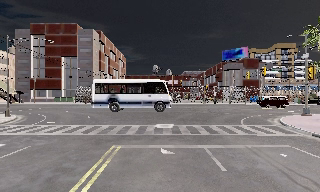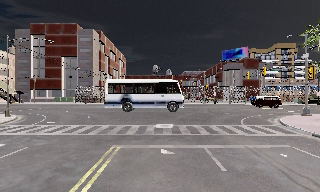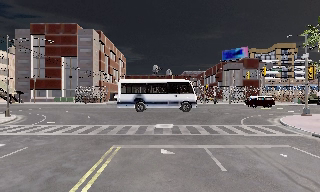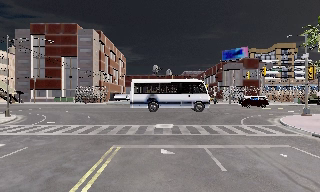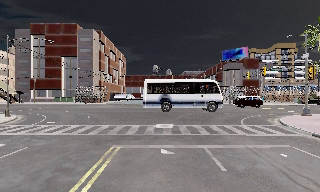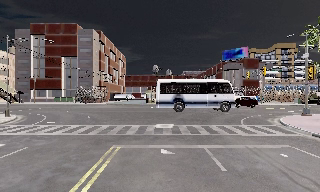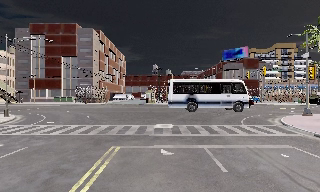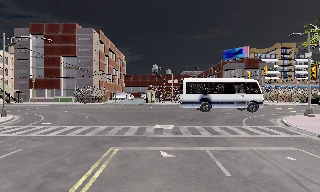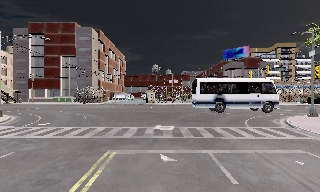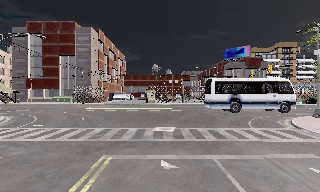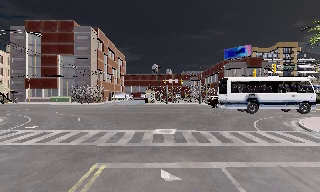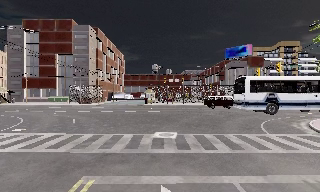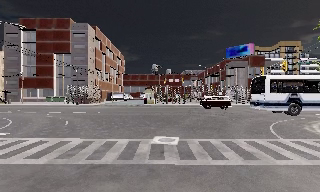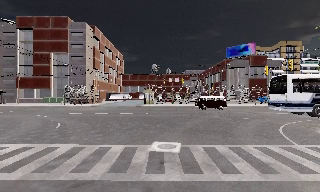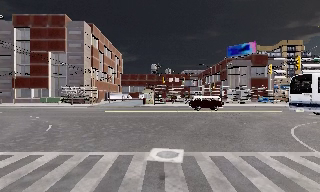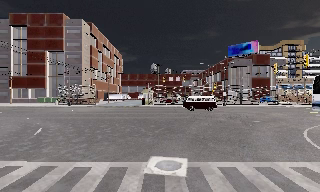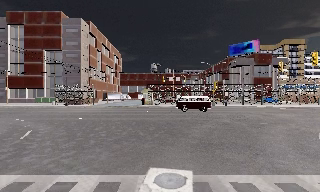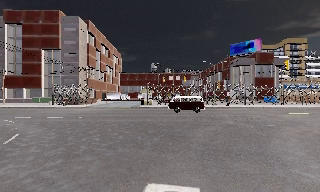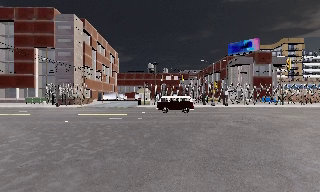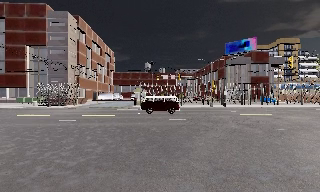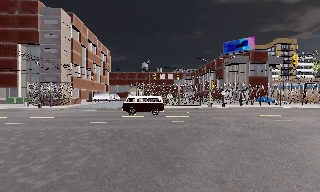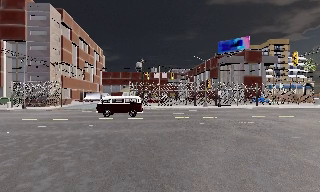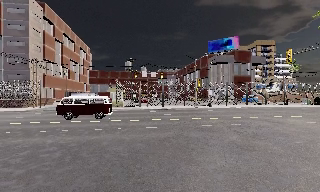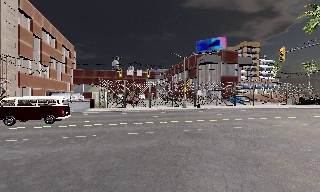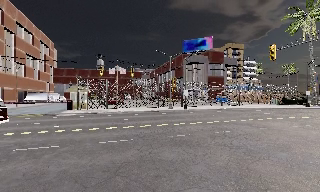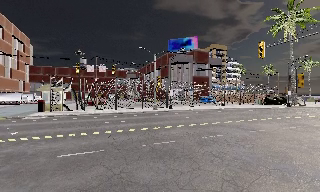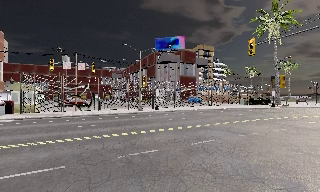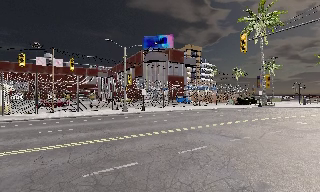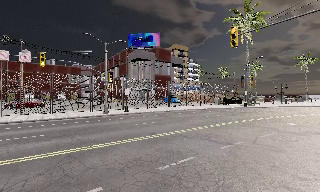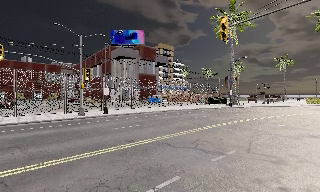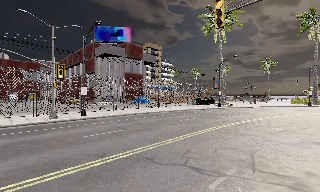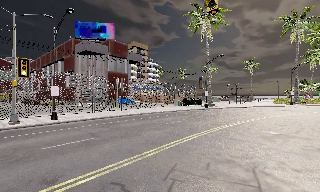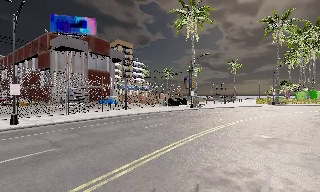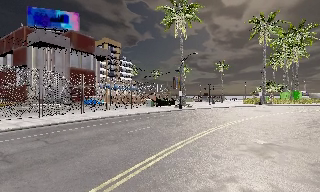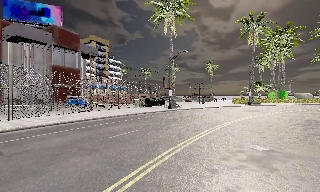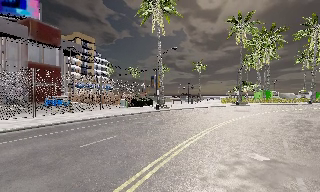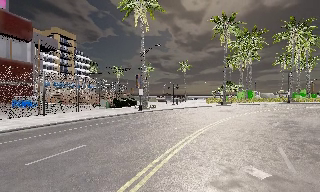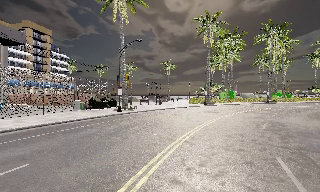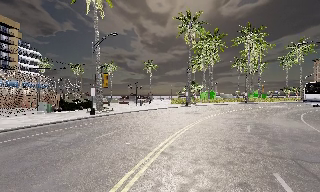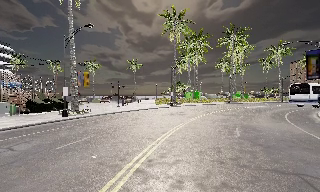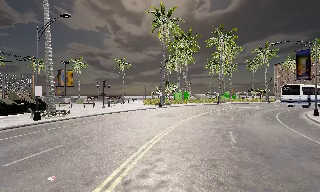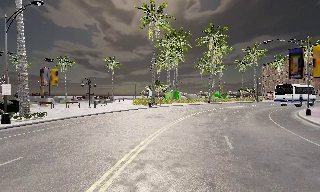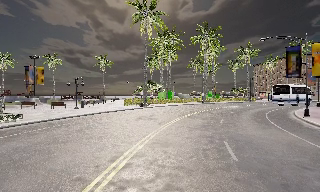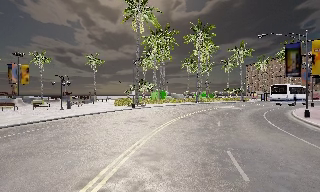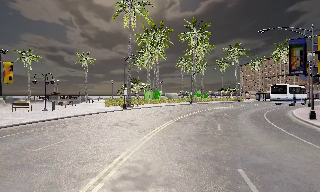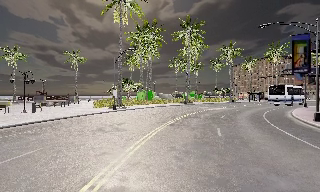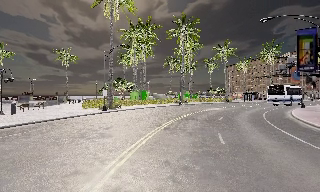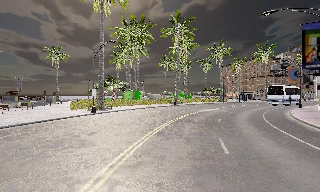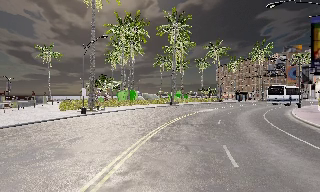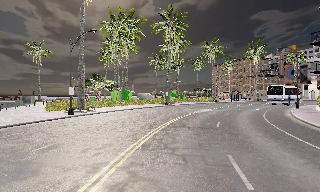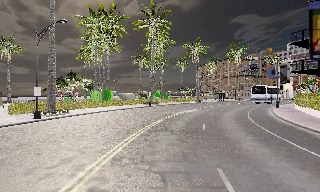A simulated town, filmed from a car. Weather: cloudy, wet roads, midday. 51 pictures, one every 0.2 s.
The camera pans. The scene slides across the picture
to the left.
The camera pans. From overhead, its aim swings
clockwise.
0.0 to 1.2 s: The camera keeps its place and its aim.
1.2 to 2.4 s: The camera travels forward, about 3.5 m, so what stands in front looms larger. It gains speed.
2.4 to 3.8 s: The camera travels forward, about 6 m, so what stands in front looms larger.
3.8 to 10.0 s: The camera pans to its right, which is clockwise from overhead, by about 115 degrees. It travels forward, about 40 m.
The film runs forward here.
